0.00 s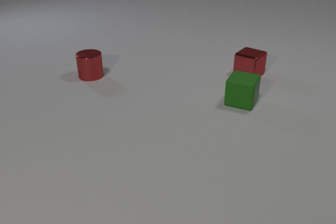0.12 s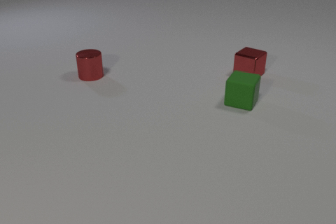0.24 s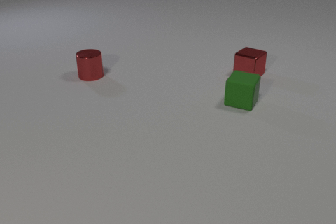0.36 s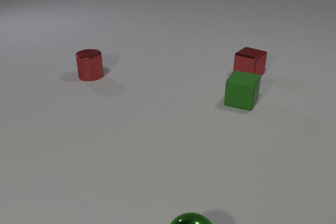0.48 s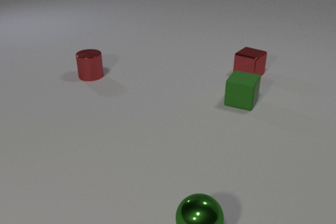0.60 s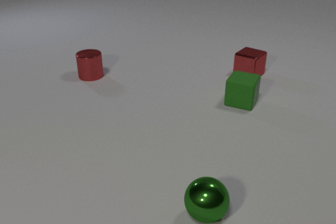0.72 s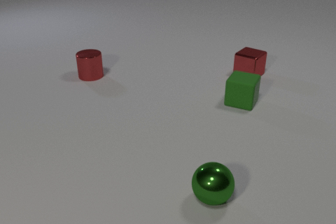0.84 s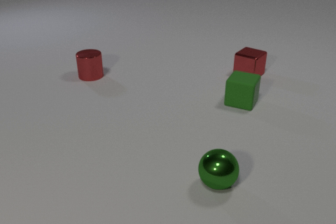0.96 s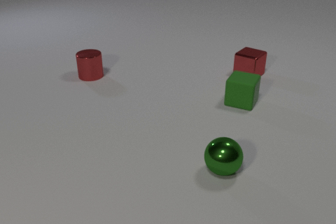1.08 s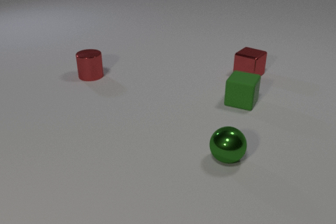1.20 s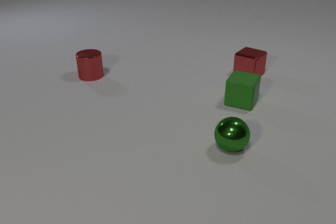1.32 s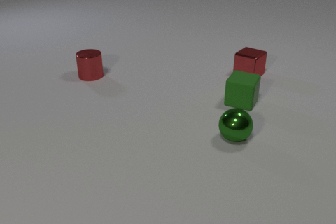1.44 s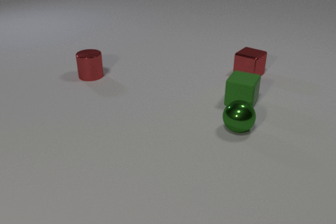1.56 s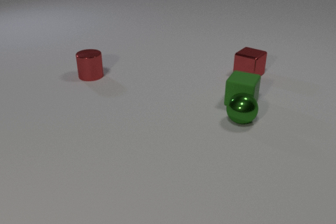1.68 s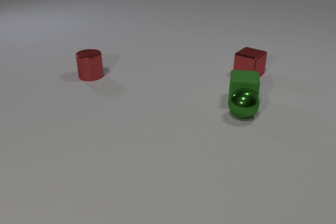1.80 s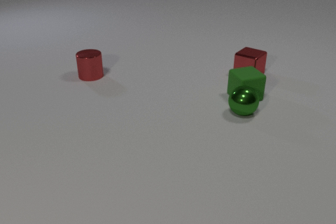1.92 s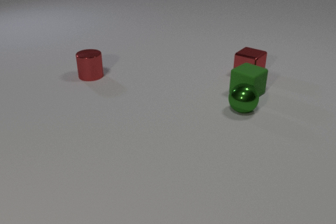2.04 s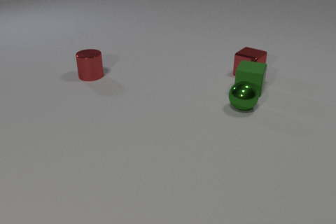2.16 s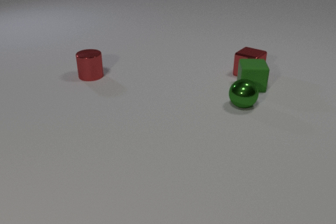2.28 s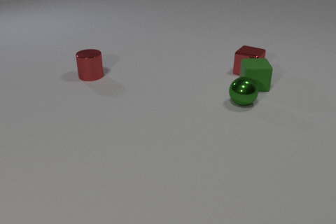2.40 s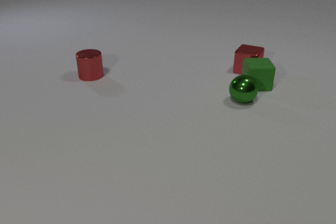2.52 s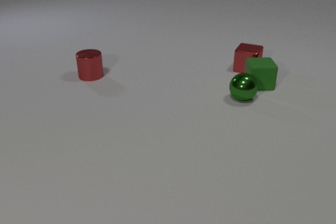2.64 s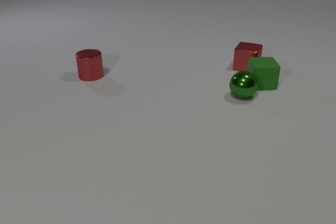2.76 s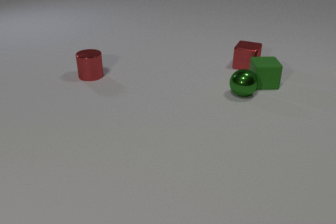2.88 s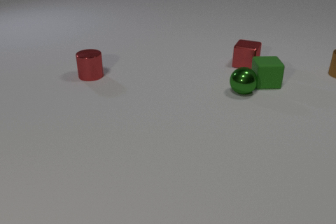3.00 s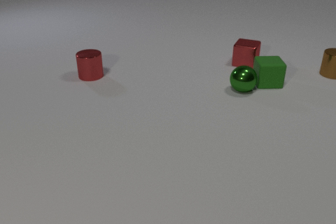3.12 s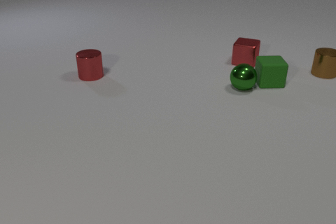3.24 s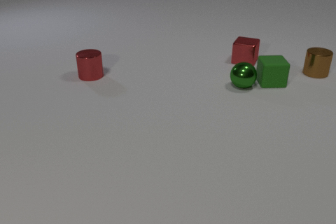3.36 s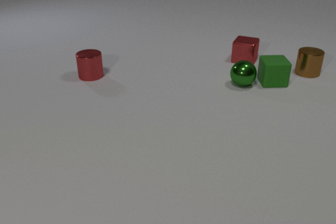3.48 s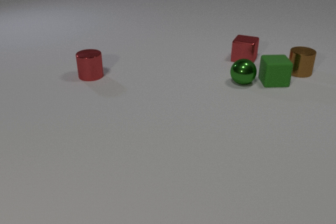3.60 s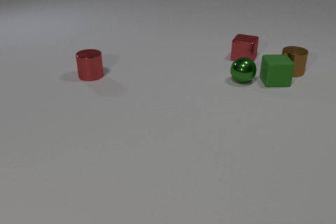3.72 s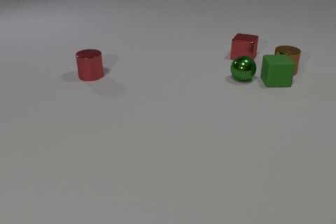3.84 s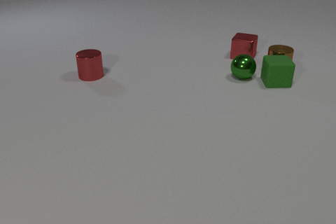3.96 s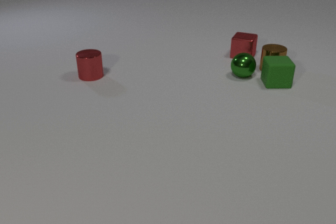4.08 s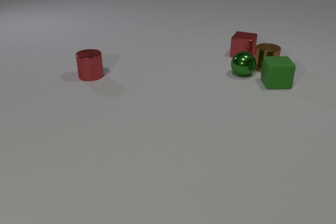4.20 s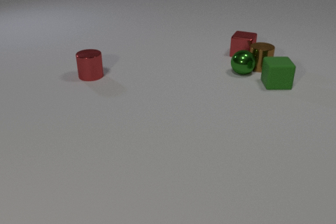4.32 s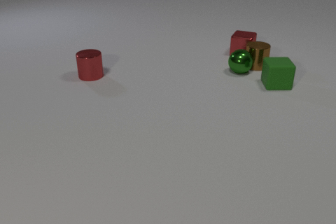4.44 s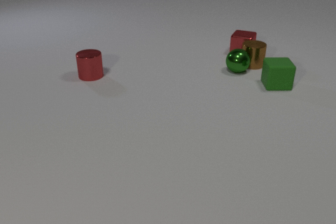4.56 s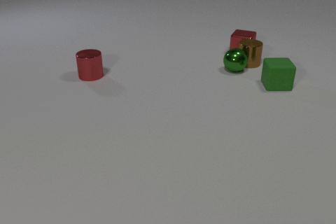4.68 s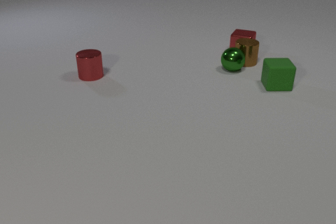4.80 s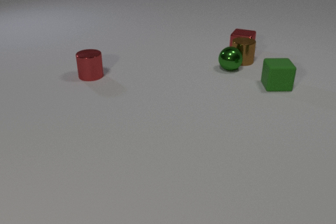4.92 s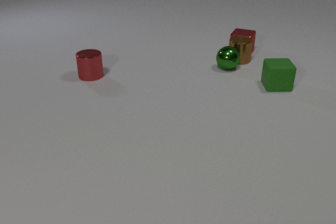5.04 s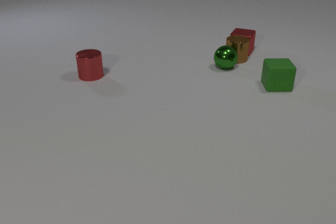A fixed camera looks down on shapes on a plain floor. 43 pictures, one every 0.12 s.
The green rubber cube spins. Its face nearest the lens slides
to the right.
The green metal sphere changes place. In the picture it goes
away from the camera.
0.00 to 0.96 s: The green metal sphere comes in at the bottom edge, rolls away from the camera.
0.96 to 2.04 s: The green metal sphere rolls away from the camera. The green rubber cube slides away from the camera, spins so that its near face slides to the right, counterclockwise seen from above. The green metal sphere and the green rubber cube collide.
2.04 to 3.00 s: The green metal sphere rolls away from the camera. The green rubber cube slides away from the camera and to the right, spins counterclockwise seen from above by about 15 degrees, its near face sliding to the right. The brown metal cylinder comes in at the right edge, slides to the left. The red metal cube slides away from the camera. The green rubber cube and the red metal cube collide.
3.00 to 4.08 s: The green metal sphere rolls away from the camera. The green rubber cube slides to the right. The brown metal cylinder slides to the left. The red metal cube slides away from the camera. The green rubber cube and the brown metal cylinder collide.
4.08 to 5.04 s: The green metal sphere rolls to the left and away from the camera. The green rubber cube slides toward the camera. The brown metal cylinder slides to the left and away from the camera. The red metal cube slides away from the camera. The green metal sphere and the brown metal cylinder collide.
What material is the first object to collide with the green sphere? rubber.
What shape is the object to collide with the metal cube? cube.
What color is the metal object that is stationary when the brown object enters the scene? red.
